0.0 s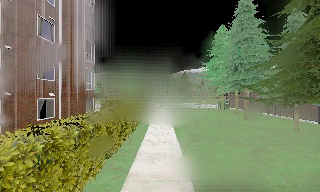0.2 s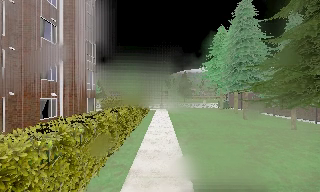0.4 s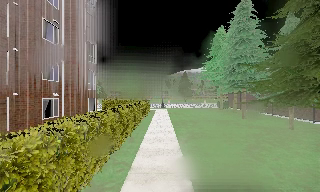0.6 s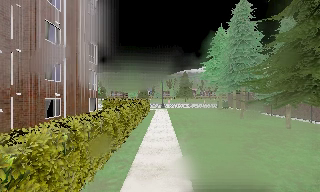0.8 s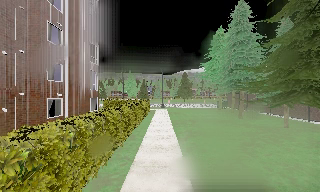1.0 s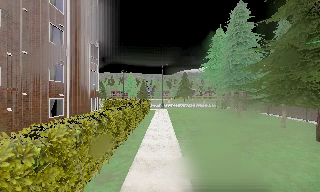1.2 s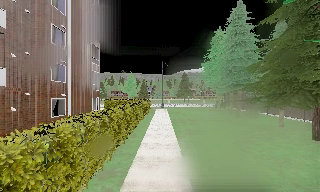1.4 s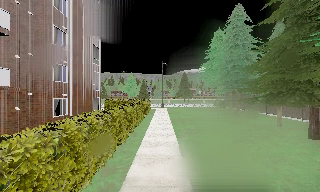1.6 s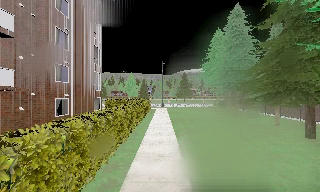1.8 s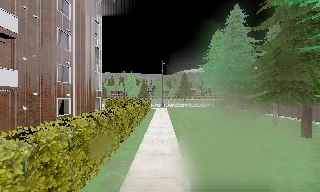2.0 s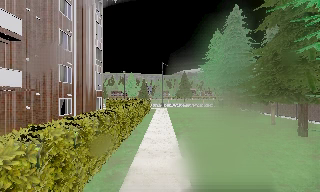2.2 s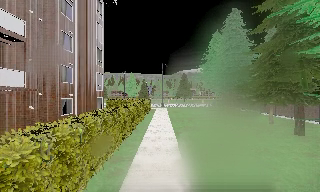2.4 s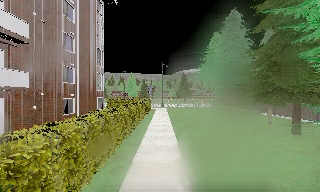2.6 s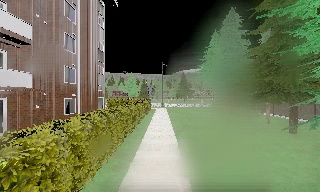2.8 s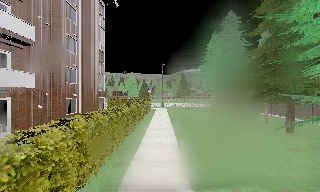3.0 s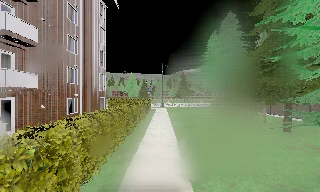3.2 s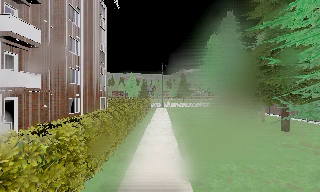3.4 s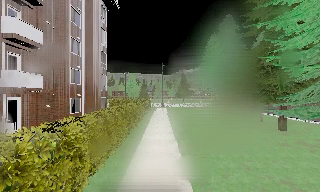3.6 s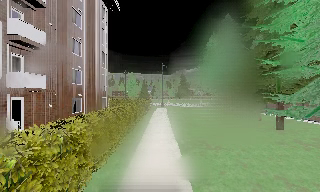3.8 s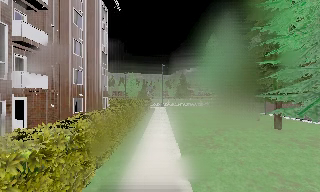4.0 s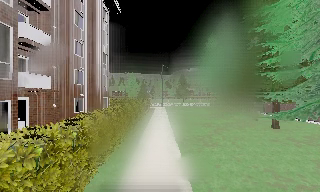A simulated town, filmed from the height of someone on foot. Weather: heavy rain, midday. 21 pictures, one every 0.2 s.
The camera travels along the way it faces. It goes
backward.
0.0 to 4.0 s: The camera travels backward, about 5 m, so what stands in front gets smaller.
The film runs backward here.
